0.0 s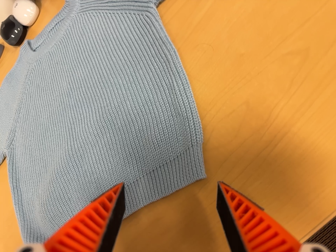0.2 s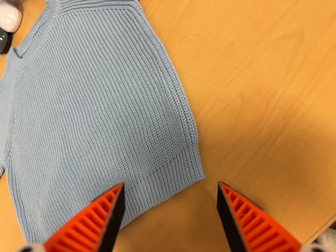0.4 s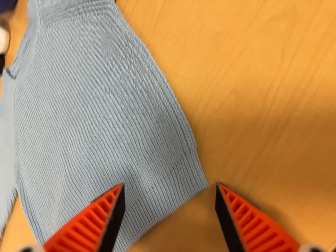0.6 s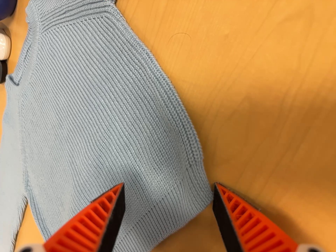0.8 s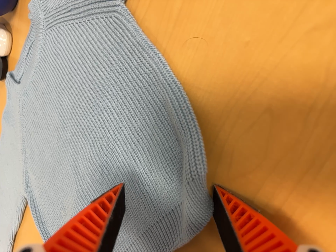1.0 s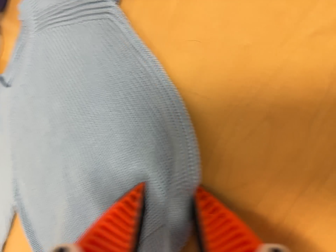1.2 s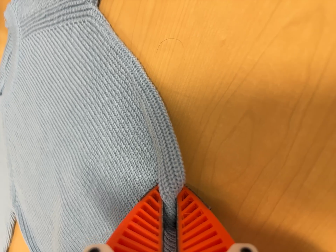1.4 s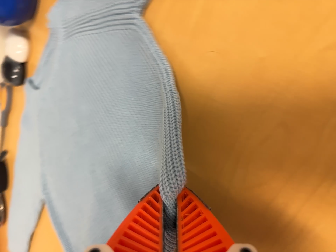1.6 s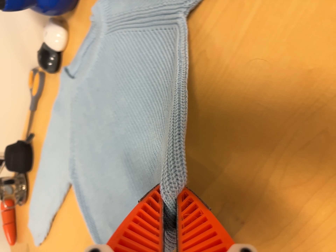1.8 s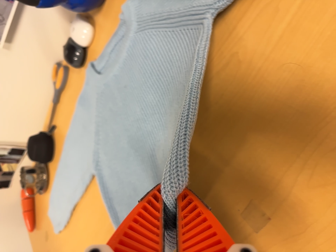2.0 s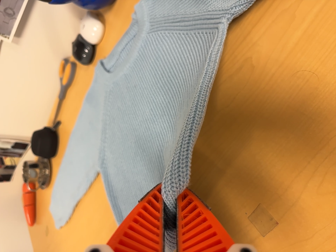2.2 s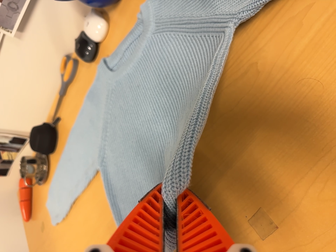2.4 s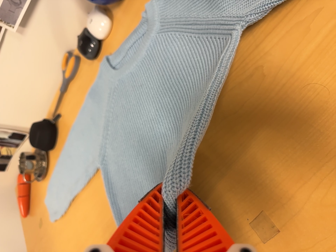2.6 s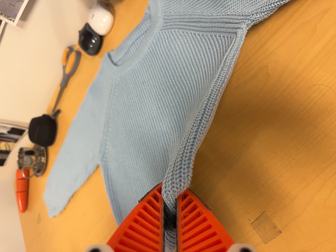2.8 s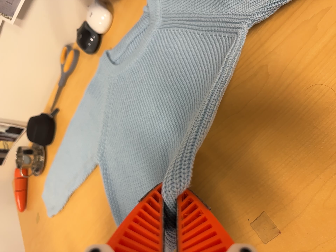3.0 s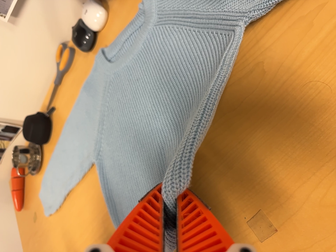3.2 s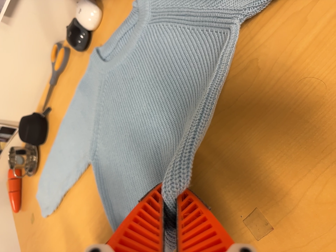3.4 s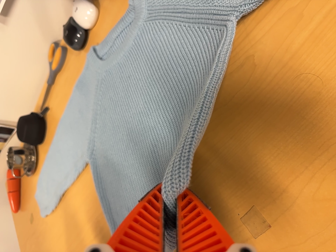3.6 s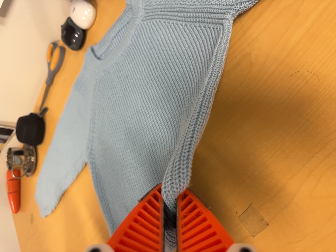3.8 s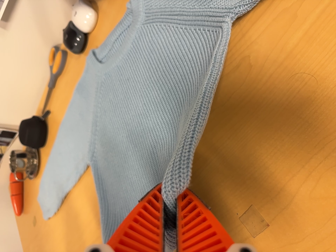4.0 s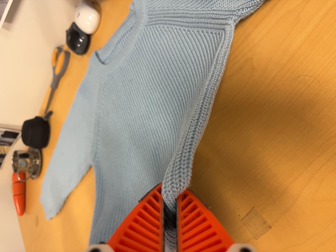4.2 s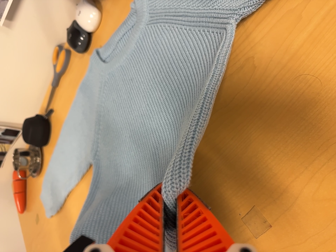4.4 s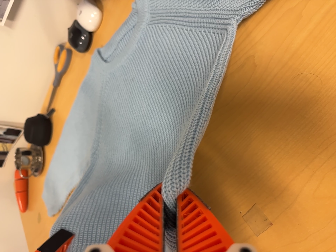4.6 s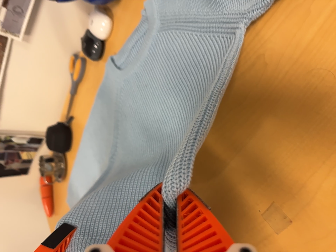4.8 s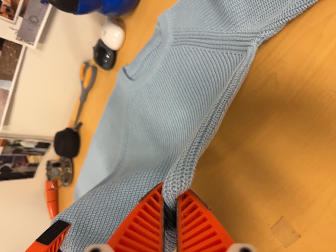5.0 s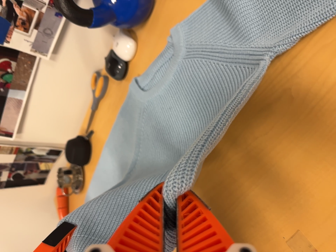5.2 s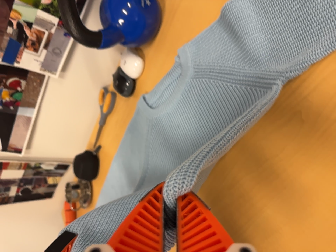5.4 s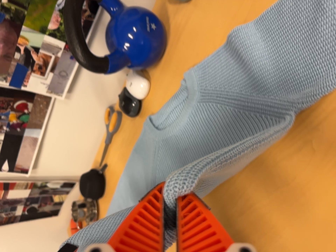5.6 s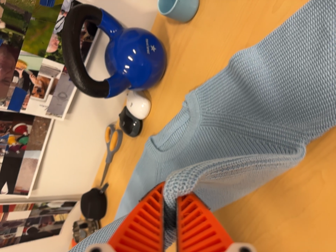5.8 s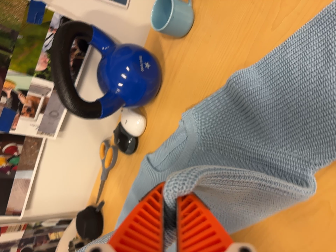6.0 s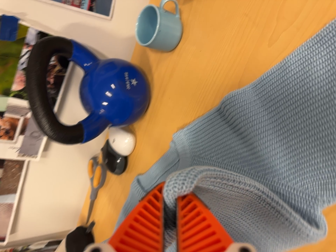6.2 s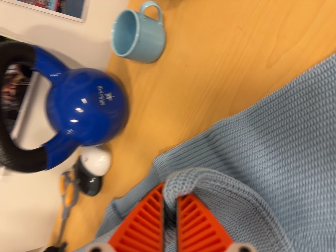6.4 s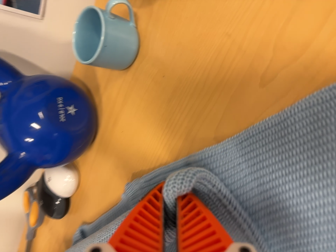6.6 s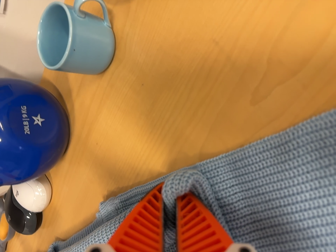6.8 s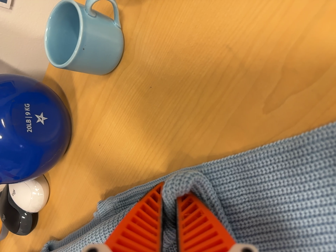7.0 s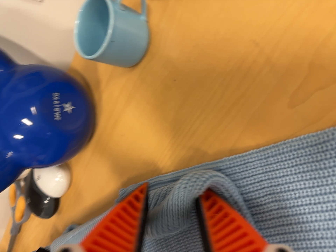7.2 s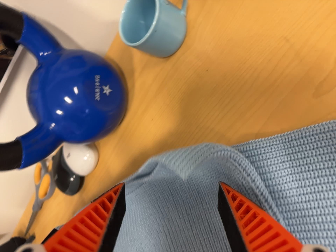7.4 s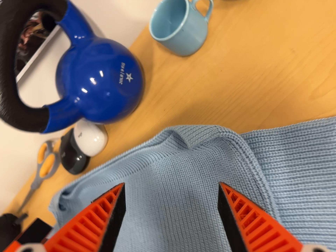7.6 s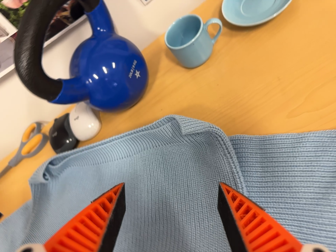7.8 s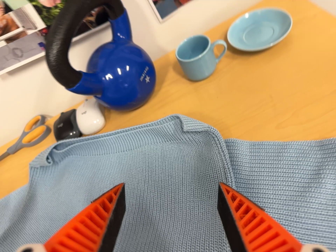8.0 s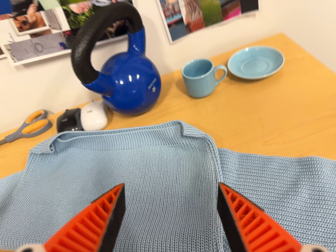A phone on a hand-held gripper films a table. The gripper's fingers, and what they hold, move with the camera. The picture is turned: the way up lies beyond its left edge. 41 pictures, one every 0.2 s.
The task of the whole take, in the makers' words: fold up.
0.0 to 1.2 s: The camera travels forward and toward the top of its view, about 10 cm, so what stands in front looms larger. It rolls about its line of sight by about 15 degrees, and the scene rotates counterclockwise.
1.2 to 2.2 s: The camera travels to its left and backward, about 12 cm, so close, fixed things drift to the right. It rolls about its line of sight by about 15 degrees, and the scene rotates clockwise.
2.2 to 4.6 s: The camera shifts only a little, or ends up much as it began.
4.6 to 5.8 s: The camera travels toward the top of its view, about 16 cm, so close, fixed things drift downward.
5.8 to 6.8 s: The scene slides to the left, as the camera pans about 15 degrees to its right. It travels forward and toward the top of its view, about 22 cm, so what stands in front looms larger.
6.8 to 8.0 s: The camera travels backward, toward the bottom of its view and to its left, about 30 cm, so what stands in front gets smaller. Its aim tips toward the top of its view by about 20 degrees. It rolls about its line of sight by about 45 degrees, and the scene rotates clockwise.
The film runs forward here.
